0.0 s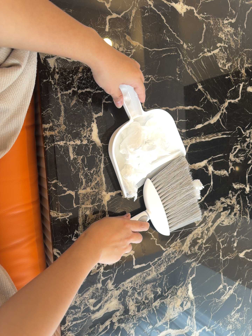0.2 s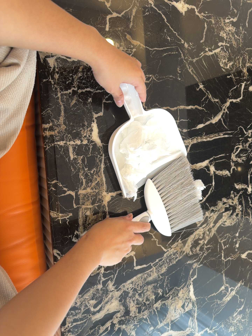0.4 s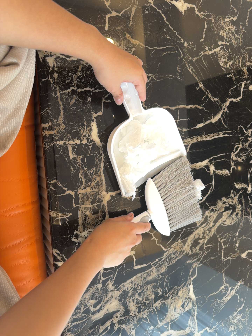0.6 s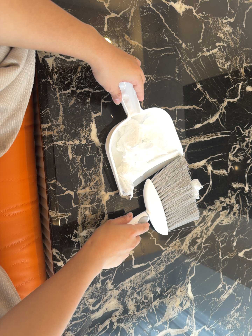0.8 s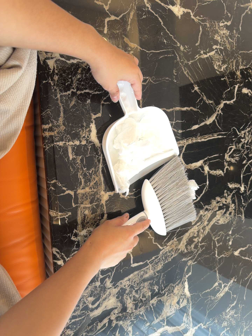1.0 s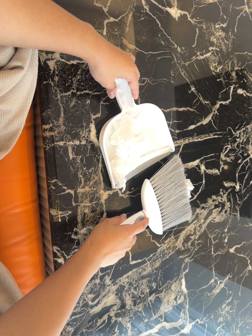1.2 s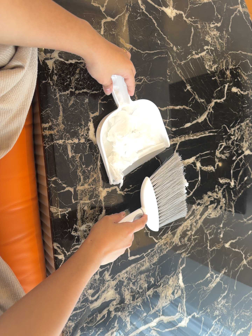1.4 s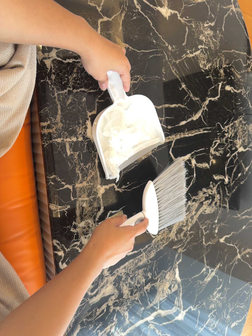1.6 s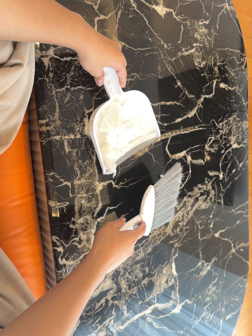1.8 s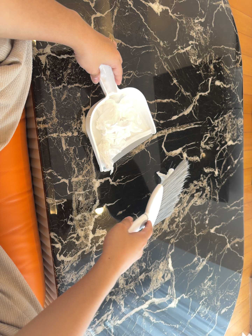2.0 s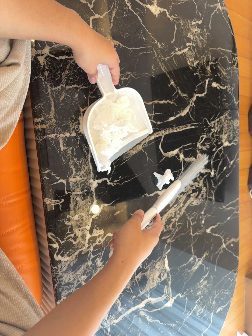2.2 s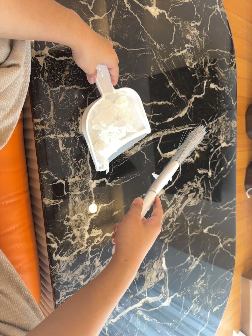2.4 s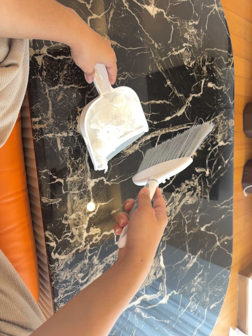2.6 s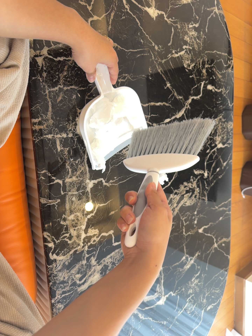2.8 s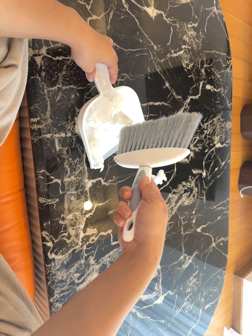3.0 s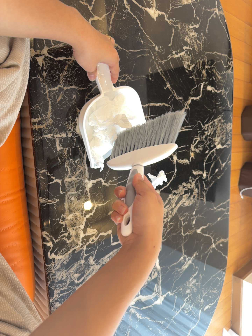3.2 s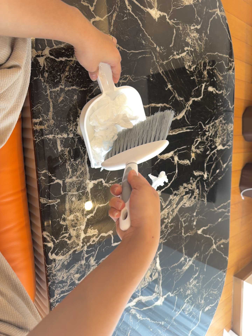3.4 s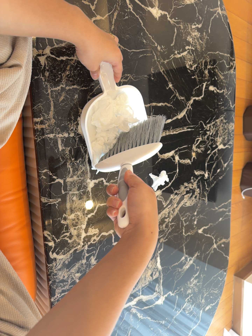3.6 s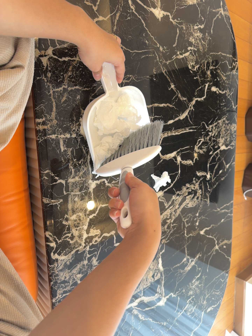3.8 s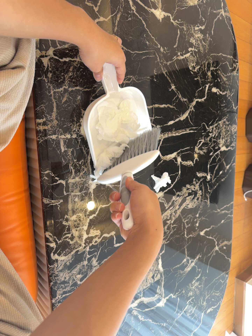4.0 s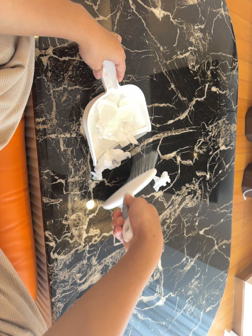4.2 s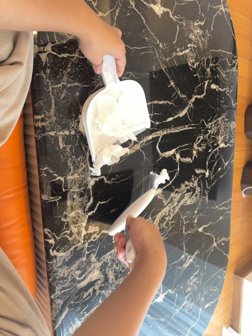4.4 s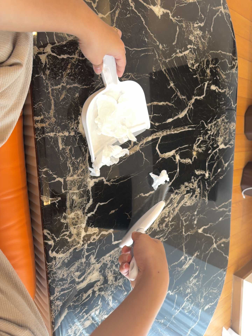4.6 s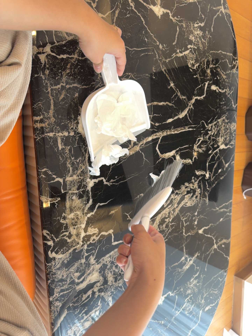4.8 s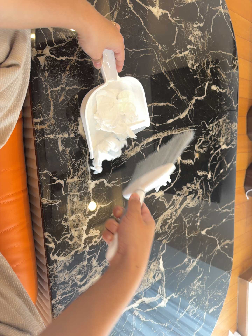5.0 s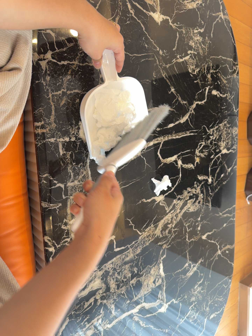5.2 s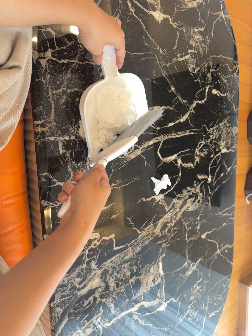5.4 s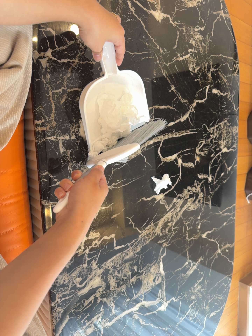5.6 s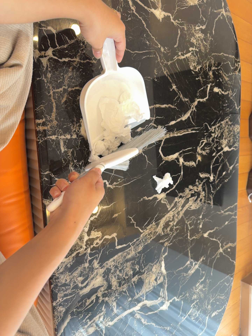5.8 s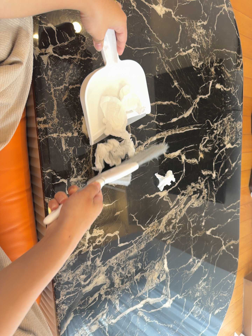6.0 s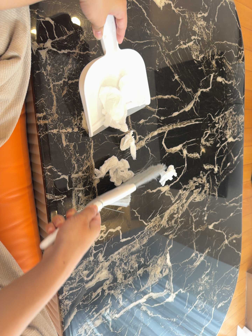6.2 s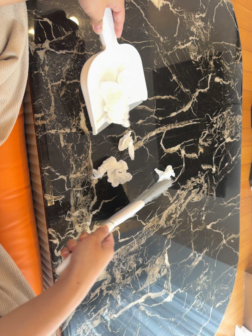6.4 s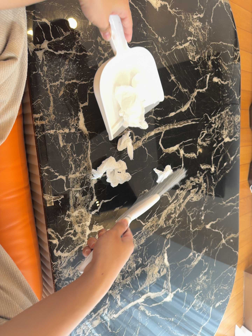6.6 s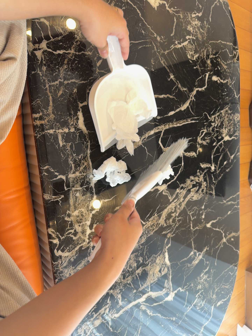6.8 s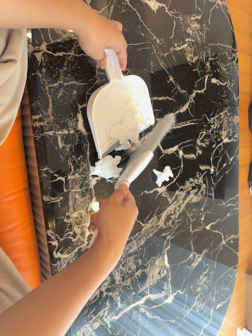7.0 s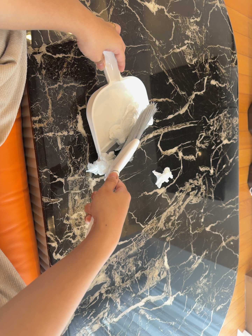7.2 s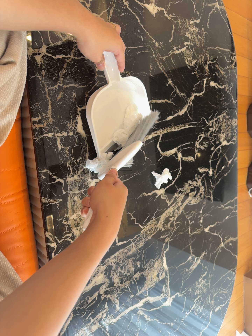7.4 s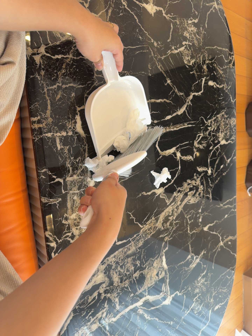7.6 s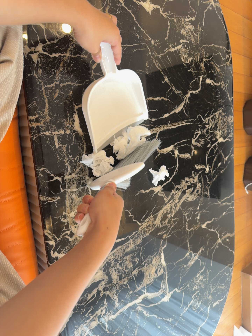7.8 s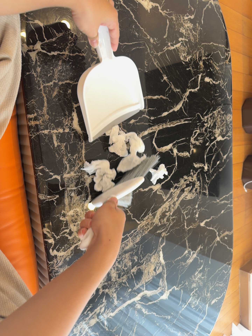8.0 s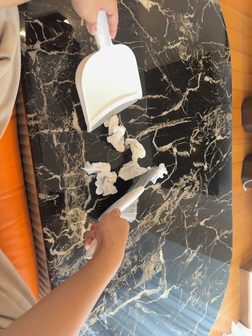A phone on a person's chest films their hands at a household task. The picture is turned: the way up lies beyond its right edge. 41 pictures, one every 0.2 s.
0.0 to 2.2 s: The camera travels backward, about 6 cm, so what stands in front gets smaller.
2.2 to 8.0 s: The camera shifts only a little, or ends up much as it began.
The film runs backward here.
